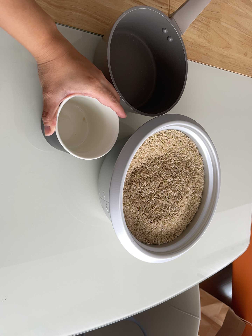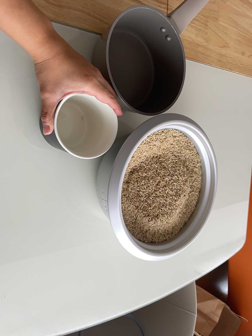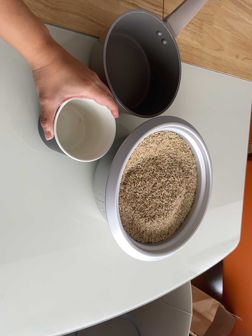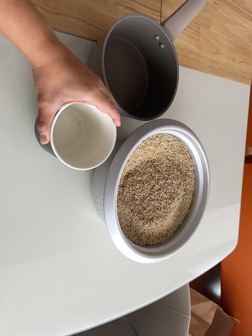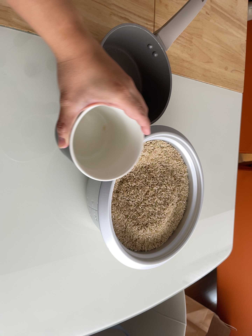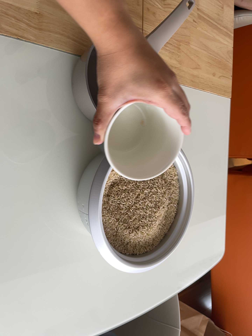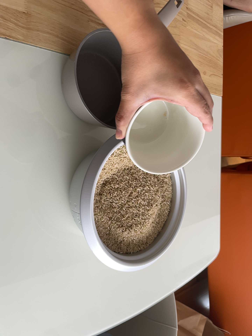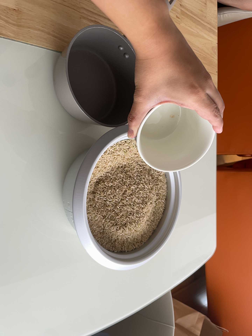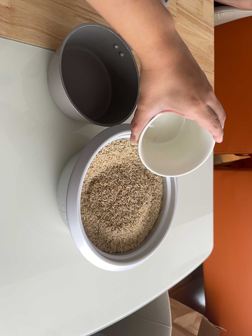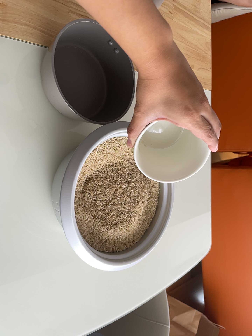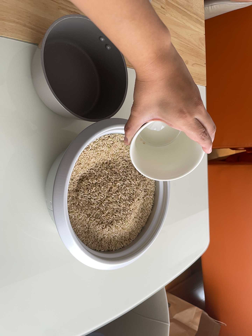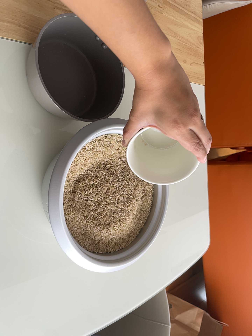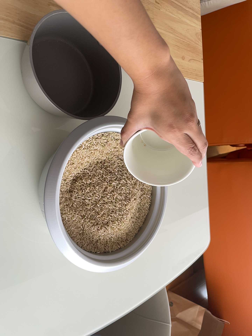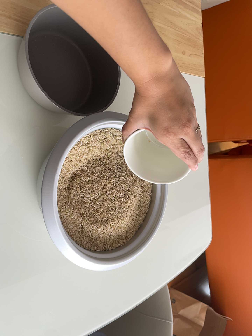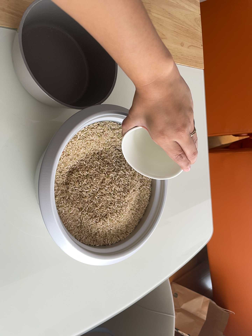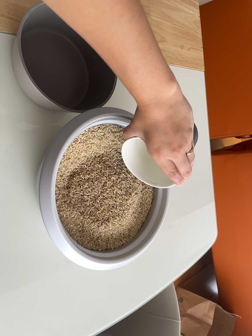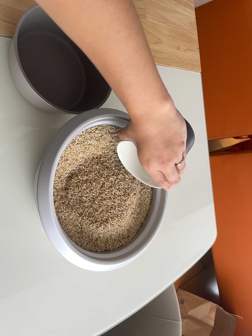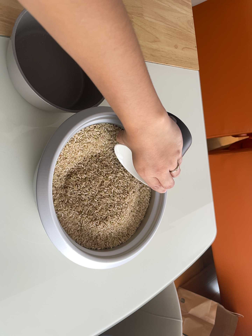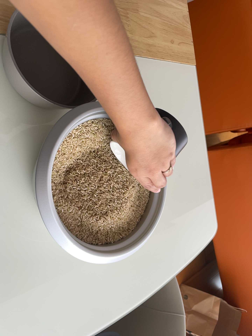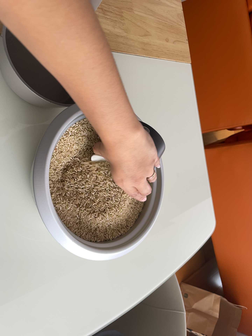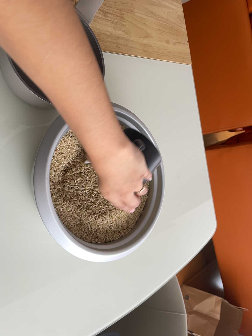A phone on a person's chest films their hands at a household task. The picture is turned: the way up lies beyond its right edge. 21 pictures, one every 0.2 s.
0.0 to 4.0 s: The camera travels to its right, about 8 cm, so close, fixed things drift to the left. It rolls about its line of sight by about 10 degrees, and the scene rotates counterclockwise.
The film runs forward here.
